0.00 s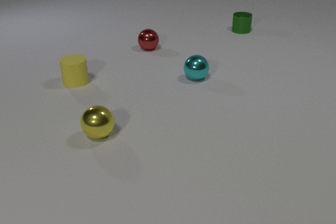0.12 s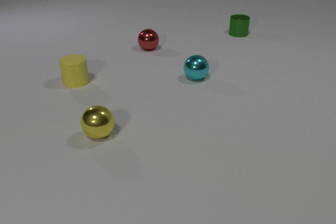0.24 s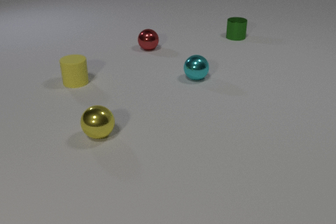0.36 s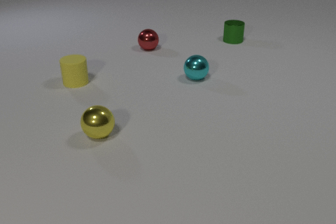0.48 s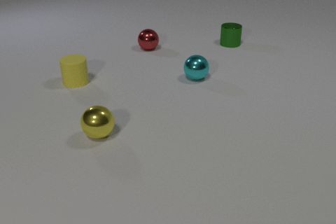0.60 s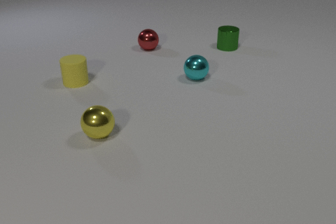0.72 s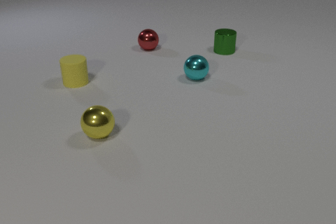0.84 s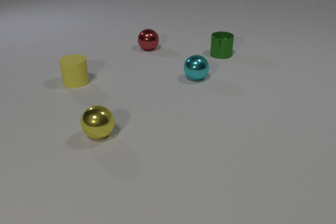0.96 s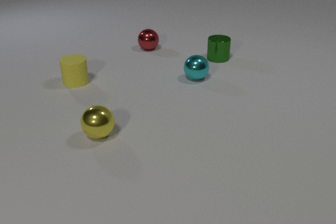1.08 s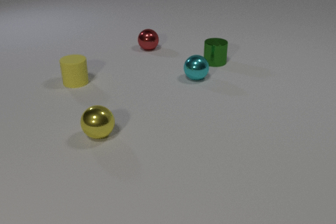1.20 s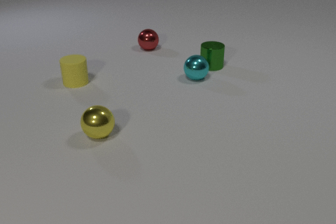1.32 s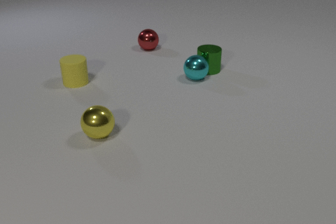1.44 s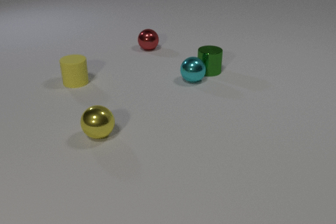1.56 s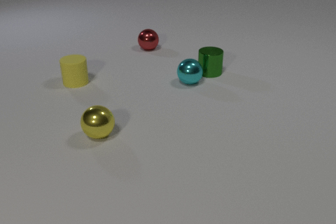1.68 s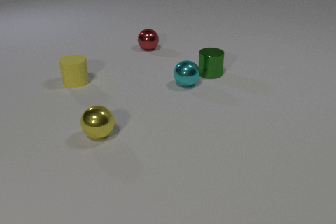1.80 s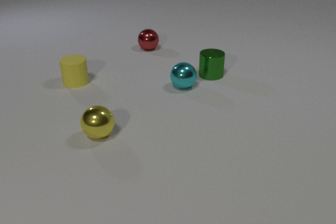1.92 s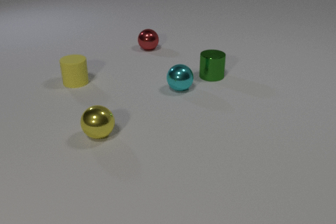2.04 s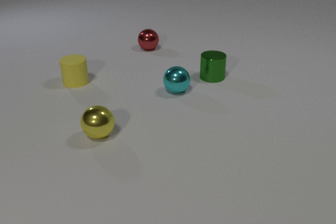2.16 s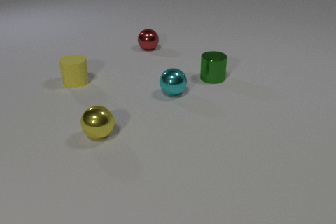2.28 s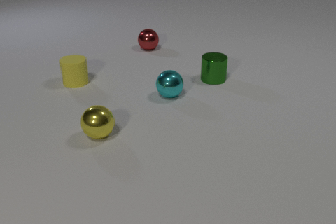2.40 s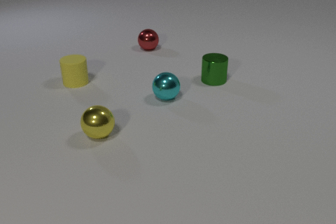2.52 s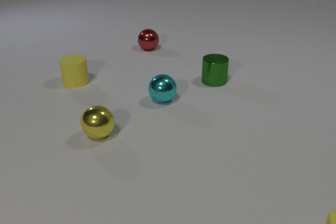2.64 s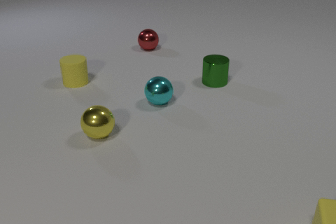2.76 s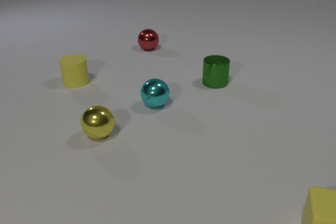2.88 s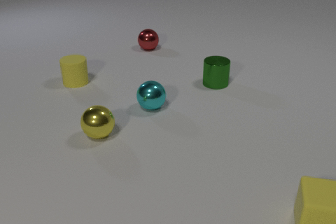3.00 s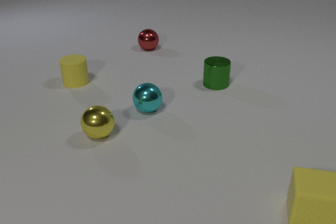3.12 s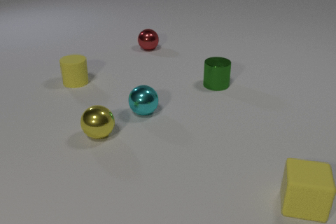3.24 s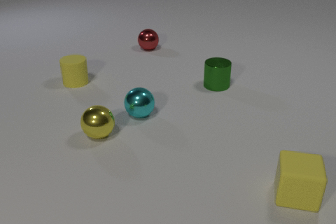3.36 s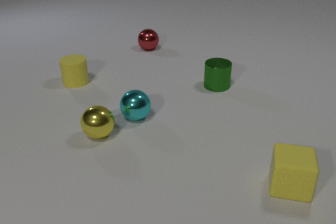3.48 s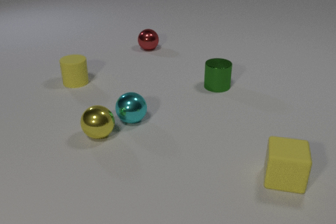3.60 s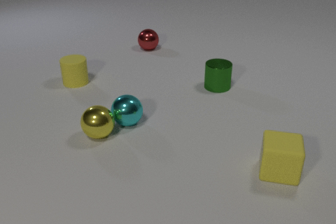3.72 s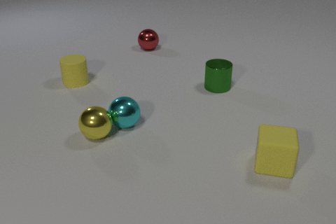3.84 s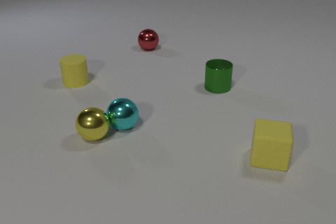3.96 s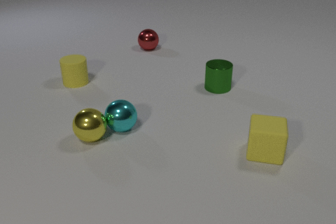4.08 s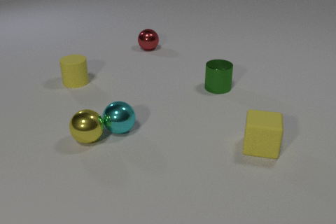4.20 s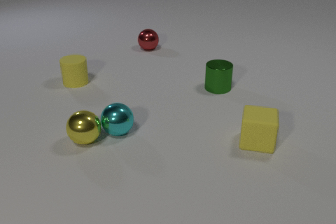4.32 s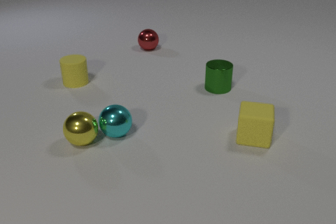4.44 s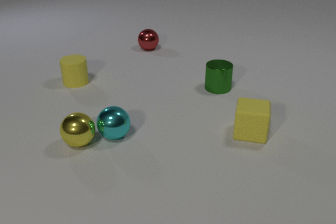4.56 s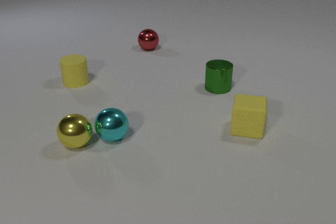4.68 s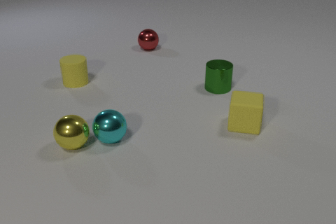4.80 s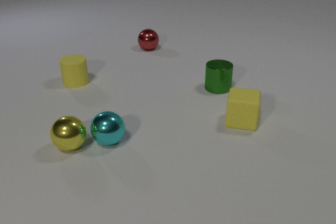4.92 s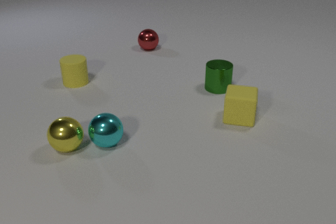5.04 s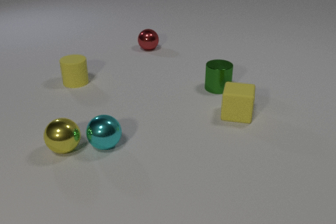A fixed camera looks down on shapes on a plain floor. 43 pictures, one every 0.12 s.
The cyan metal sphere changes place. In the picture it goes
toward the camera.
The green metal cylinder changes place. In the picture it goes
toward the camera.
0.00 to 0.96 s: The green metal cylinder slides toward the camera.
0.96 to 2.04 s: The green metal cylinder slides toward the camera. The cyan metal sphere rolls toward the camera and to the left. The green metal cylinder and the cyan metal sphere collide.
2.04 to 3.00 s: The green metal cylinder slides toward the camera. The cyan metal sphere rolls toward the camera and to the left. The yellow rubber cube comes in at the bottom edge, slides away from the camera and to the left.
3.00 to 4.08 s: The green metal cylinder slides toward the camera. The cyan metal sphere rolls toward the camera and to the left. The yellow metal sphere rolls to the left. The yellow rubber cube slides away from the camera and to the left. The cyan metal sphere and the yellow metal sphere collide.
4.08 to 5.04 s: The cyan metal sphere rolls toward the camera and to the left. The yellow metal sphere rolls to the left and toward the camera. The yellow rubber cube slides away from the camera and to the left.
What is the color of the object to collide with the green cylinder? cyan.
What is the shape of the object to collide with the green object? sphere.
How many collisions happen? 2.
